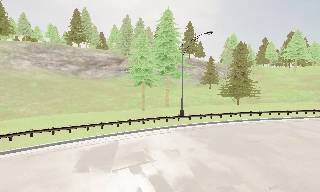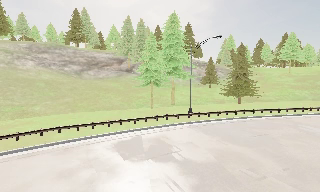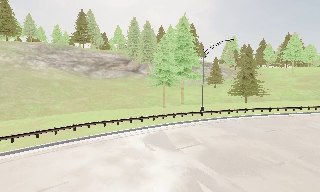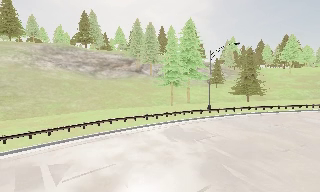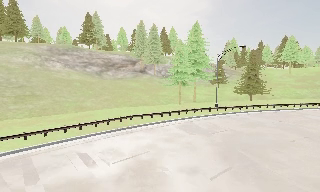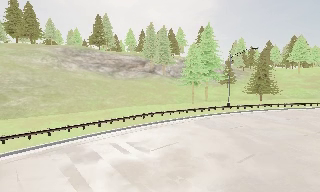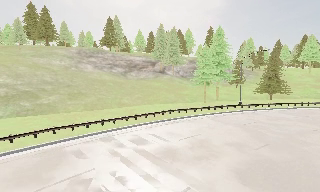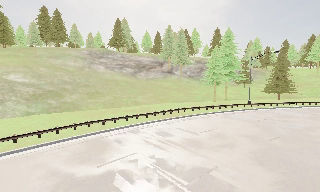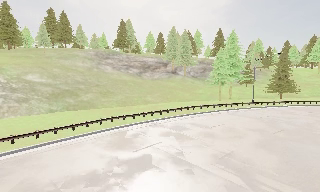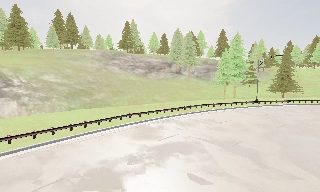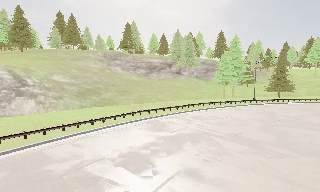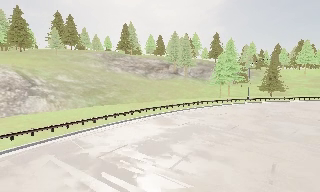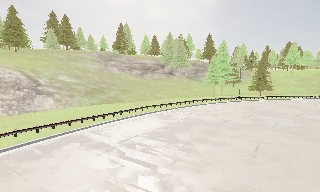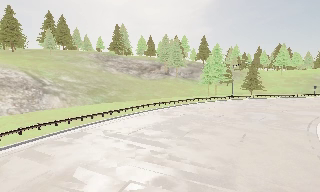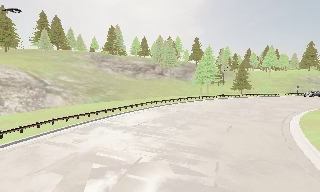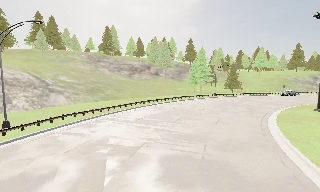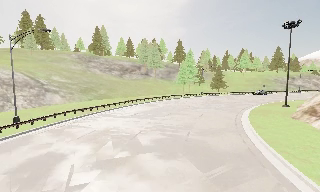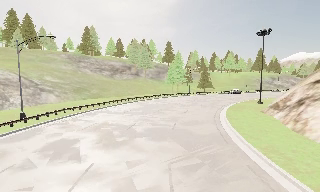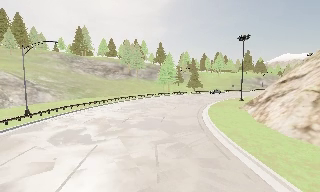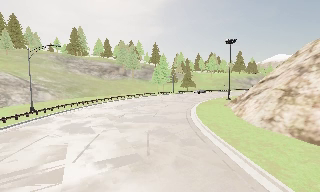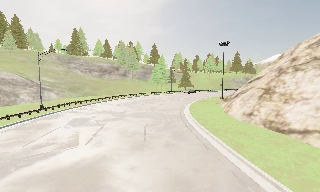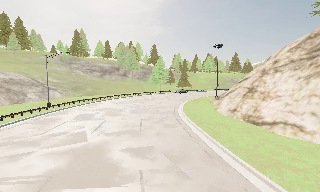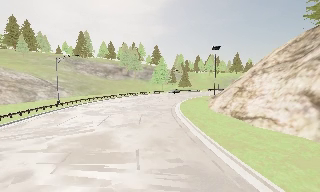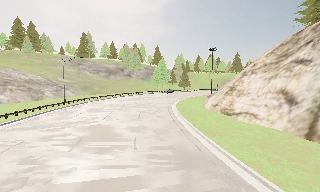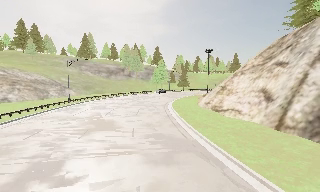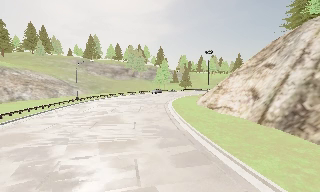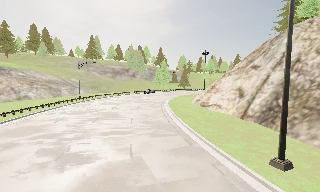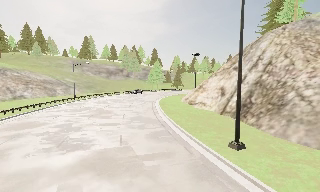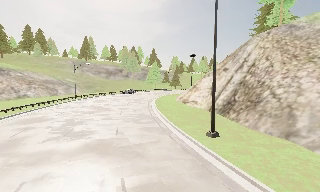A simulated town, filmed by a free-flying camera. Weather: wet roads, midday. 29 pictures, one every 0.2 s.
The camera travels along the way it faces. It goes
backward.
0.0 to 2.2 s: The camera travels backward and to its left, about 20 m, so what stands in front gets smaller.
2.2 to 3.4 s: The camera pans to its right, which is clockwise from overhead, by about 15 degrees. It travels backward, about 13 m, so what stands in front gets smaller.
3.4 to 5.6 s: The camera travels backward, about 25 m, so what stands in front gets smaller.
The film runs forward here.
